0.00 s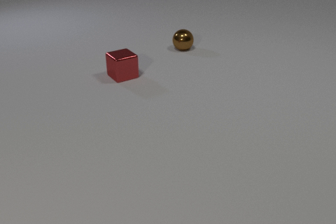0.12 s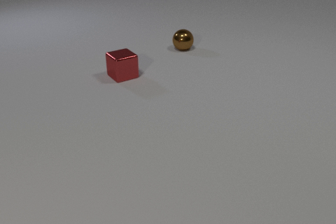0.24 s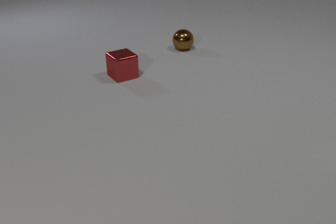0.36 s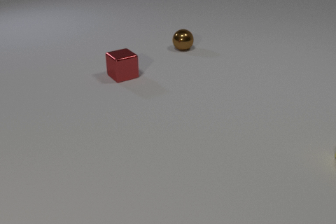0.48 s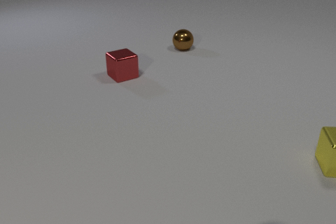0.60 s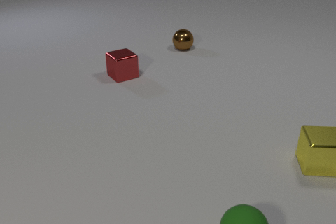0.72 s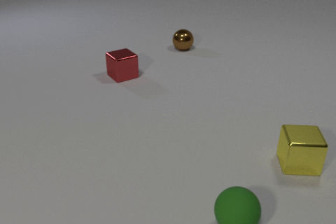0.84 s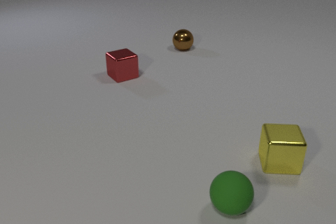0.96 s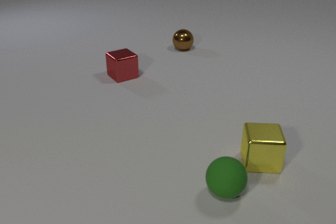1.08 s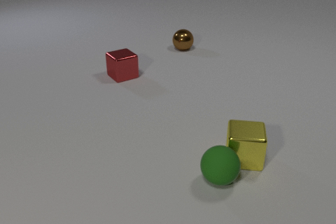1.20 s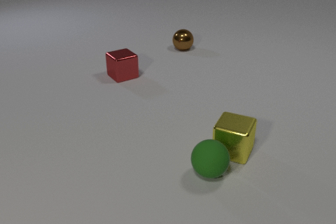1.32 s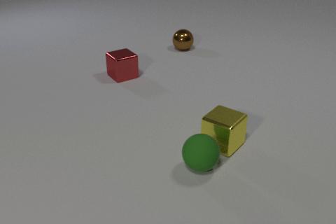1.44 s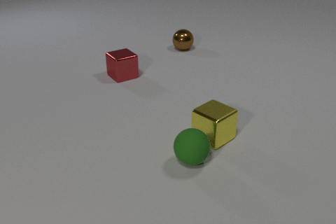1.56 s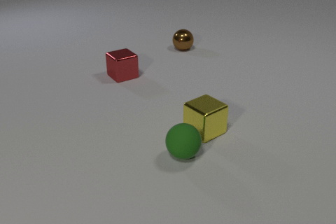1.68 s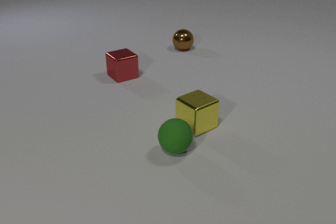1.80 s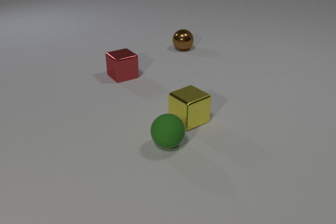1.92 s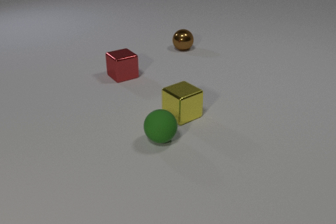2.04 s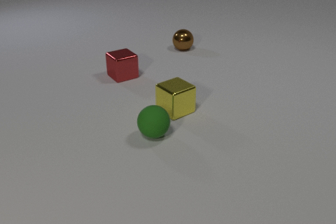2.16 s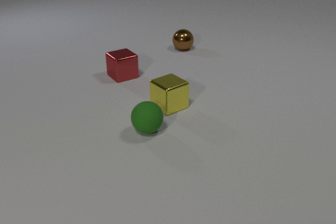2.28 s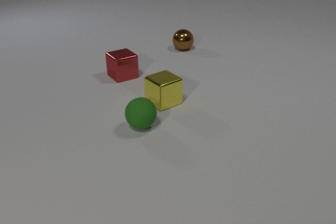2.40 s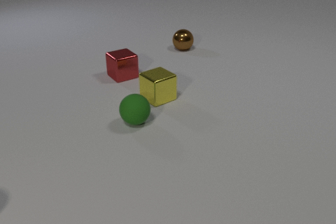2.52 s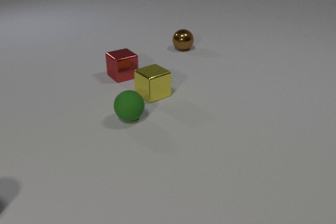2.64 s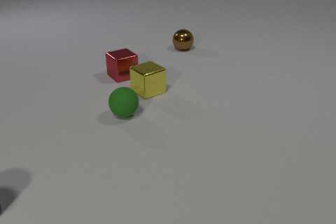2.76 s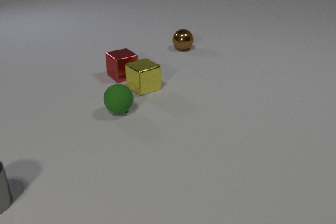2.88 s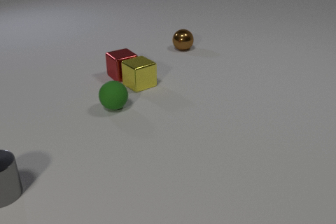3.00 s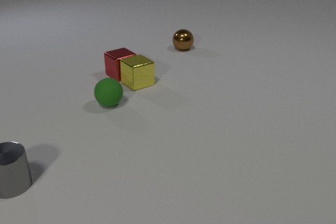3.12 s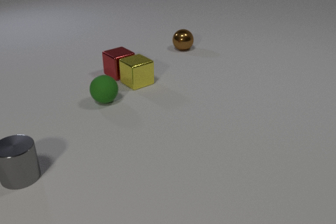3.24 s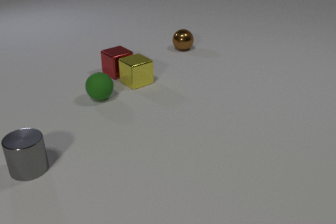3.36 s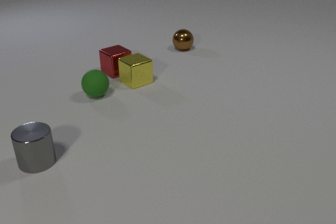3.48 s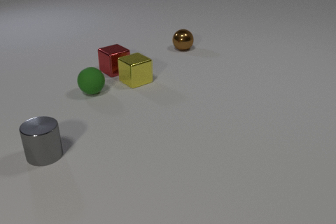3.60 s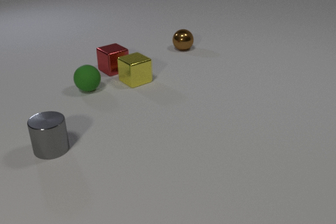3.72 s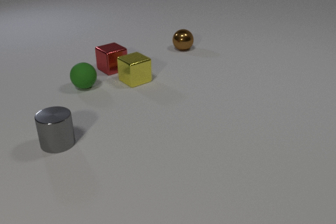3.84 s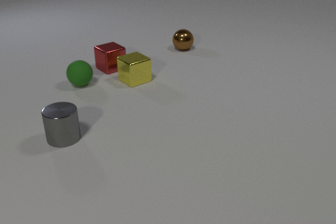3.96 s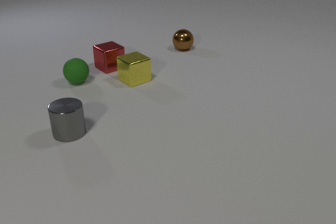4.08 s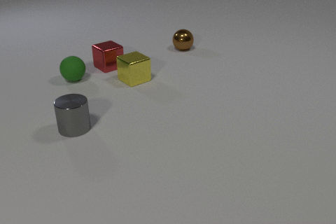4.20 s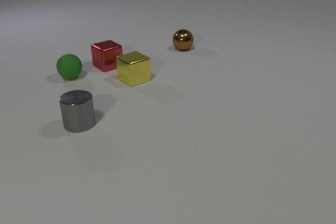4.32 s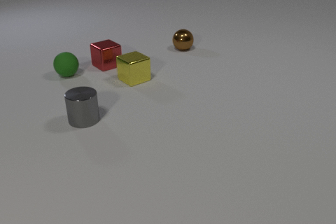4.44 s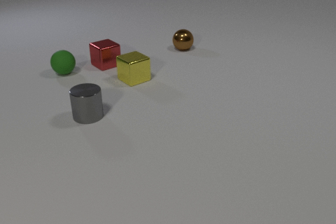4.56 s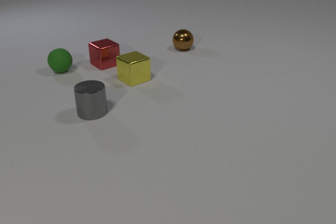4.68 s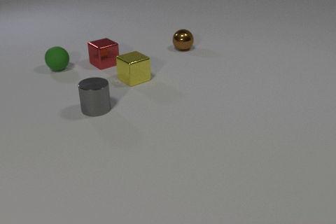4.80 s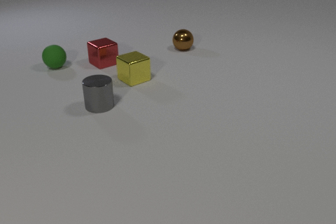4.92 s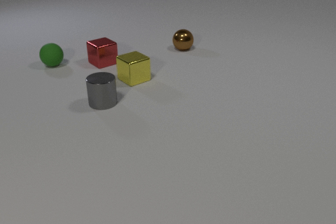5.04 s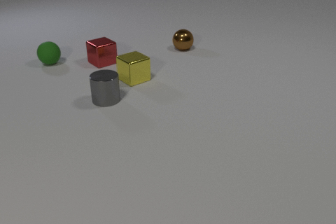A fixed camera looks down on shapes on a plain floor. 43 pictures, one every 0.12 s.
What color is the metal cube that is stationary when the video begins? red.
What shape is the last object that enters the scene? cylinder.
How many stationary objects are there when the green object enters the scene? 2.
0.00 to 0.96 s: The green rubber sphere comes in at the bottom edge, rolls away from the camera. The yellow metal cube comes in at the right edge, slides to the left.
0.96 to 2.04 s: The green rubber sphere rolls away from the camera and to the left. The yellow metal cube slides to the left and away from the camera, spins so that its near face slides to the left, clockwise seen from above. The green rubber sphere and the yellow metal cube collide.
2.04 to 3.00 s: The green rubber sphere rolls away from the camera and to the left. The yellow metal cube slides away from the camera and to the left. The gray metal cylinder comes in at the left edge, slides to the right and away from the camera. The yellow metal cube and the red metal cube collide.
3.00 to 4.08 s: The green rubber sphere rolls away from the camera and to the left. The yellow metal cube slides away from the camera. The red metal cube slides away from the camera and to the left. The gray metal cylinder slides away from the camera and to the right.
4.08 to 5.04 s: The green rubber sphere rolls away from the camera and to the left. The red metal cube slides away from the camera and to the left. The gray metal cylinder slides away from the camera and to the right.
